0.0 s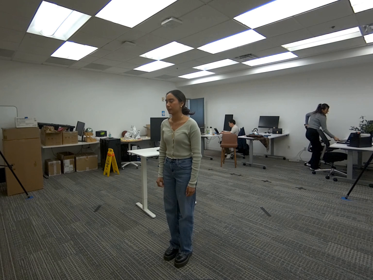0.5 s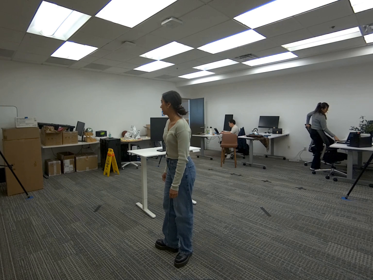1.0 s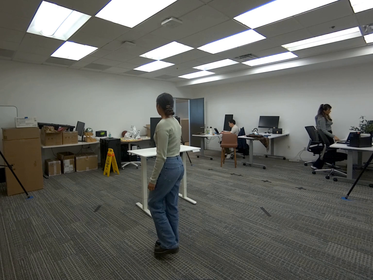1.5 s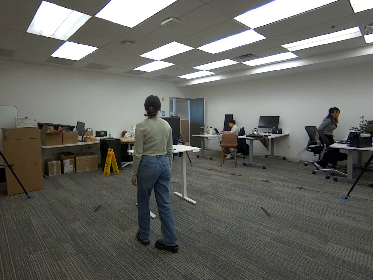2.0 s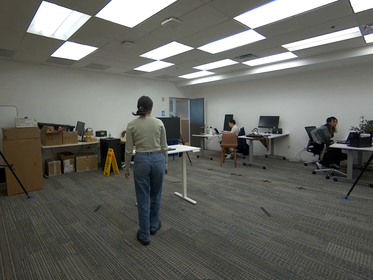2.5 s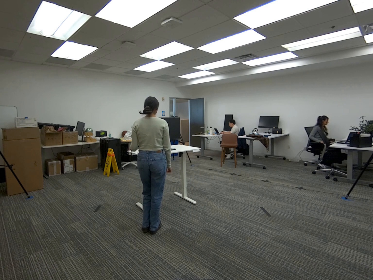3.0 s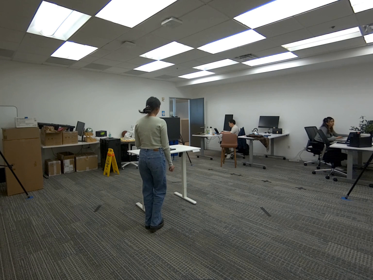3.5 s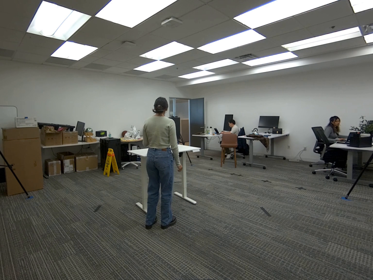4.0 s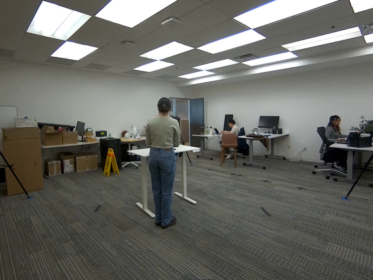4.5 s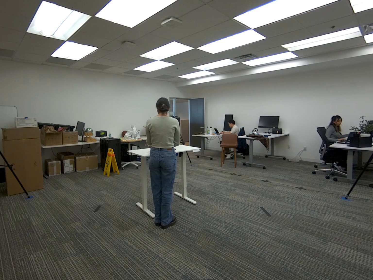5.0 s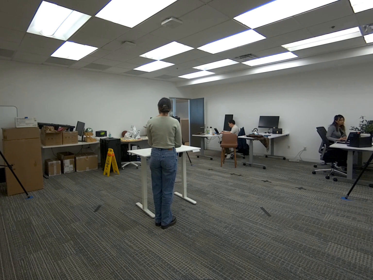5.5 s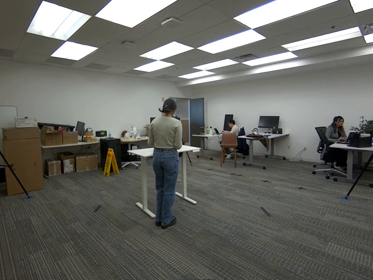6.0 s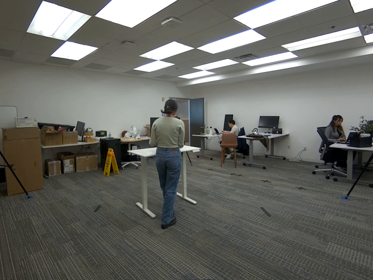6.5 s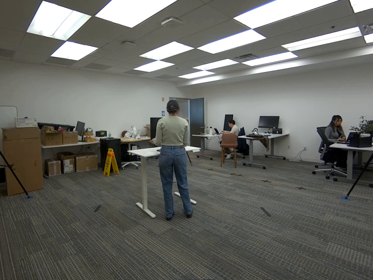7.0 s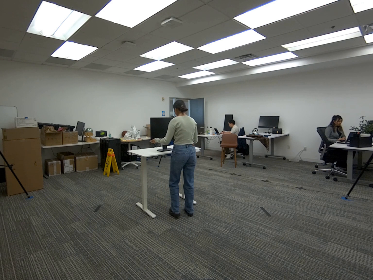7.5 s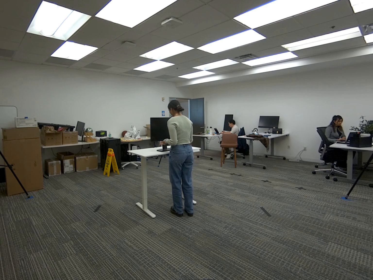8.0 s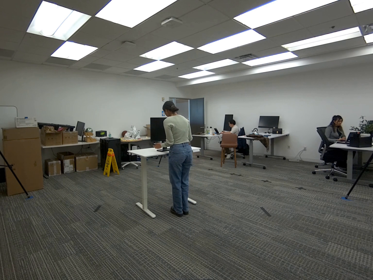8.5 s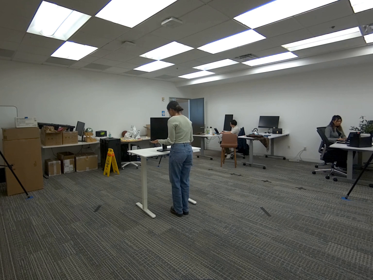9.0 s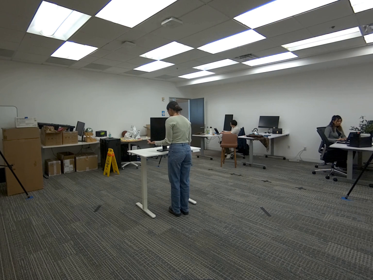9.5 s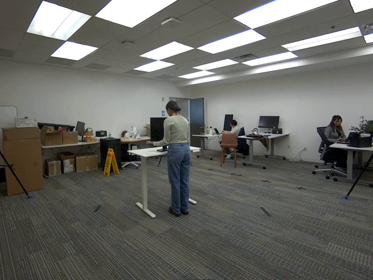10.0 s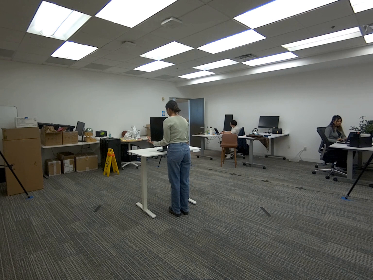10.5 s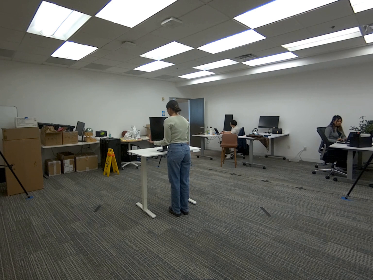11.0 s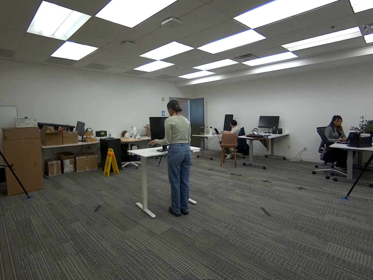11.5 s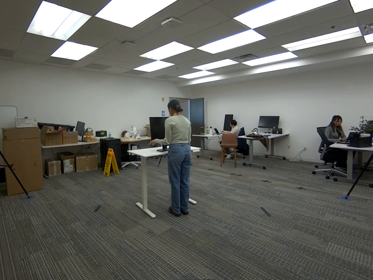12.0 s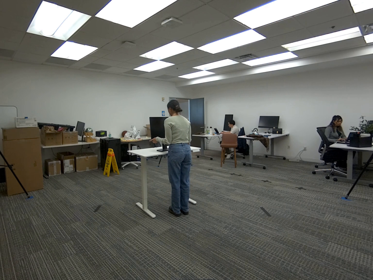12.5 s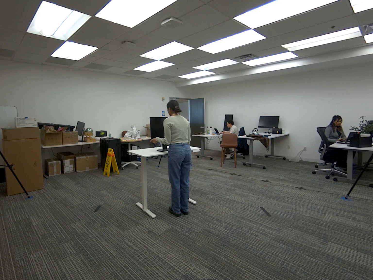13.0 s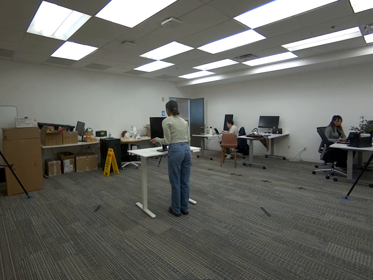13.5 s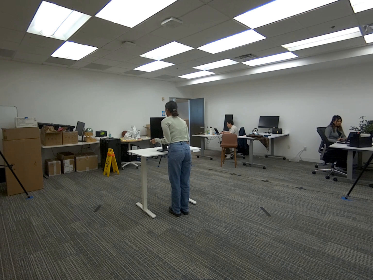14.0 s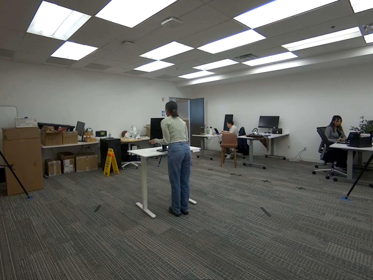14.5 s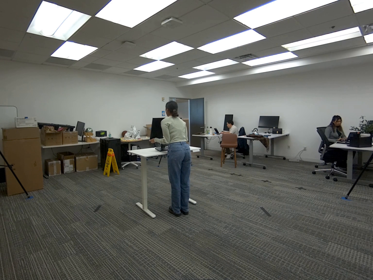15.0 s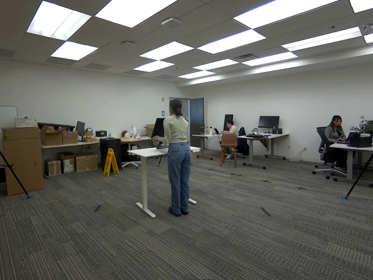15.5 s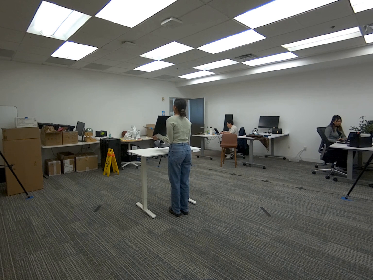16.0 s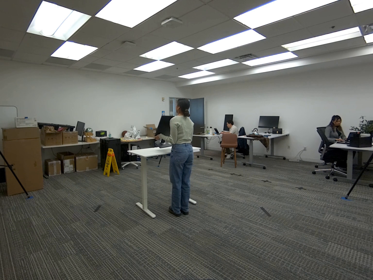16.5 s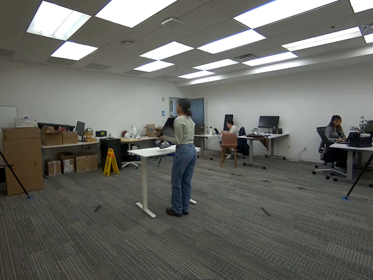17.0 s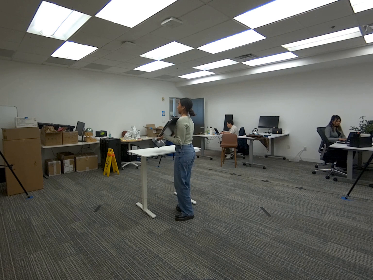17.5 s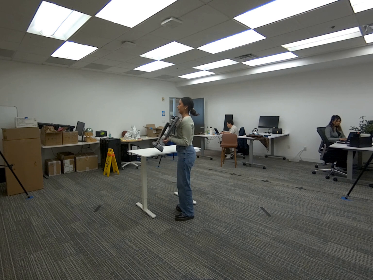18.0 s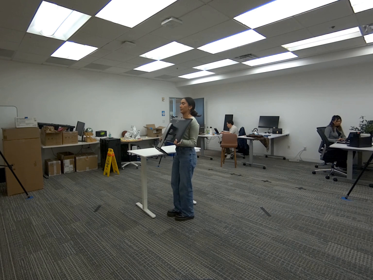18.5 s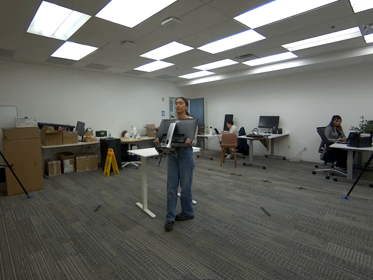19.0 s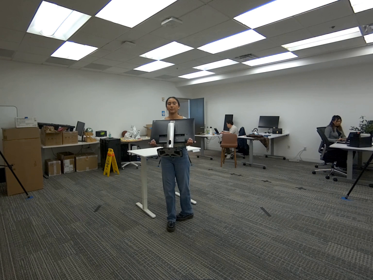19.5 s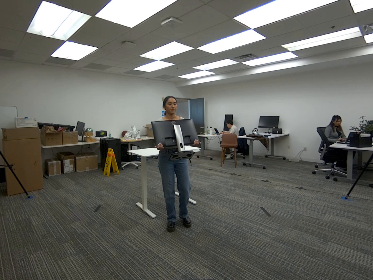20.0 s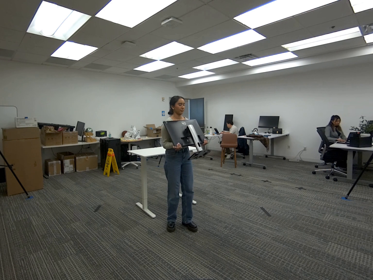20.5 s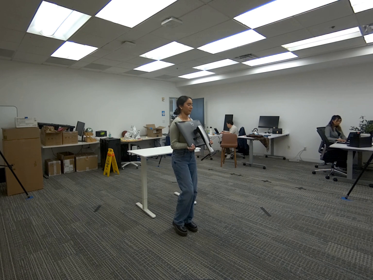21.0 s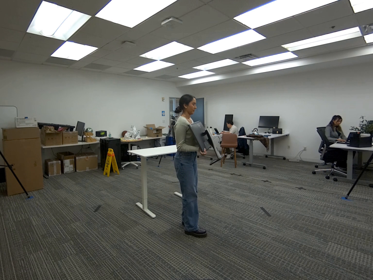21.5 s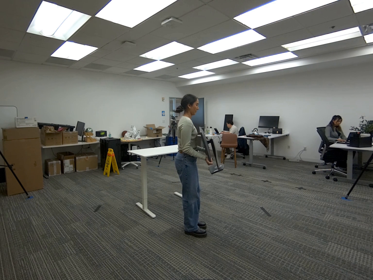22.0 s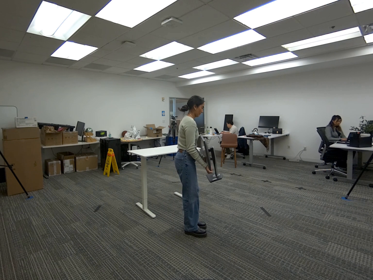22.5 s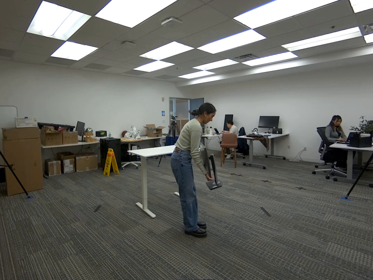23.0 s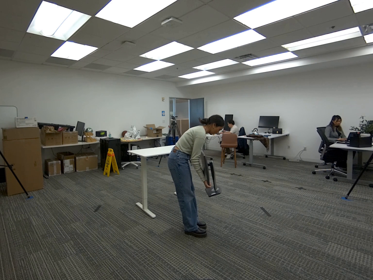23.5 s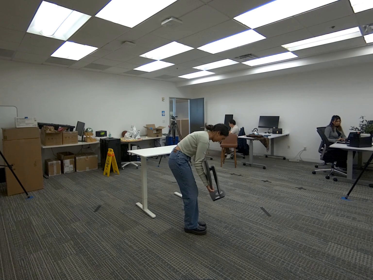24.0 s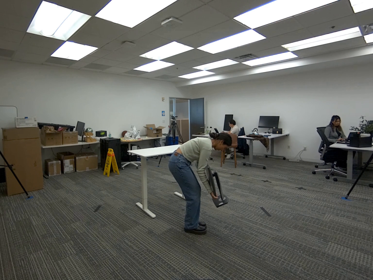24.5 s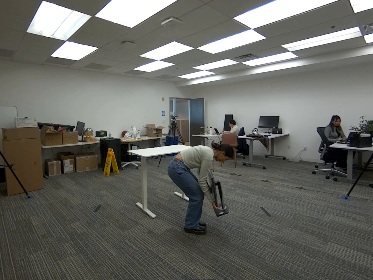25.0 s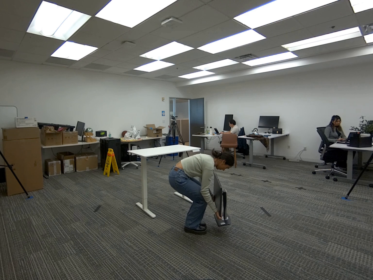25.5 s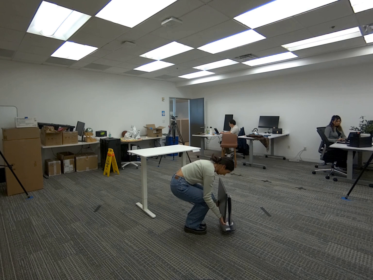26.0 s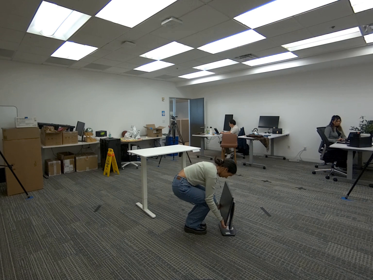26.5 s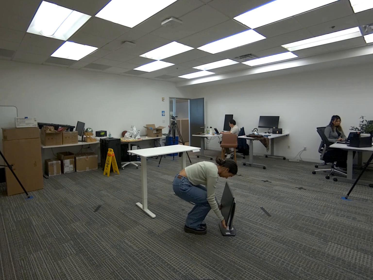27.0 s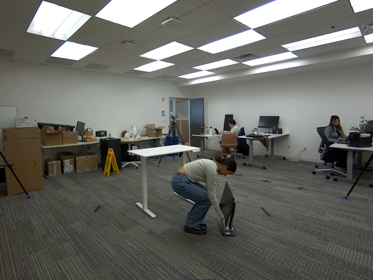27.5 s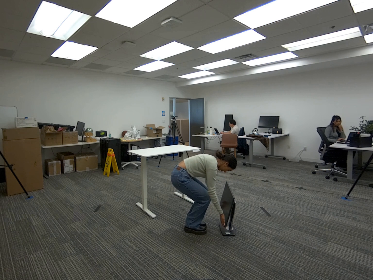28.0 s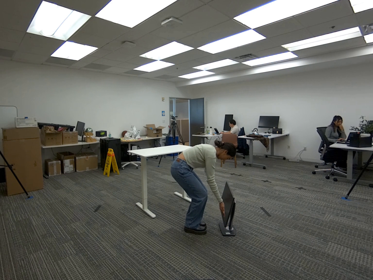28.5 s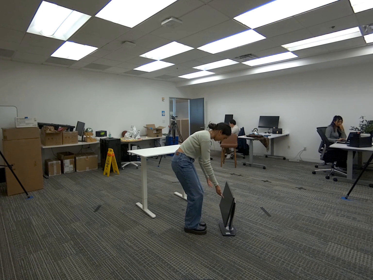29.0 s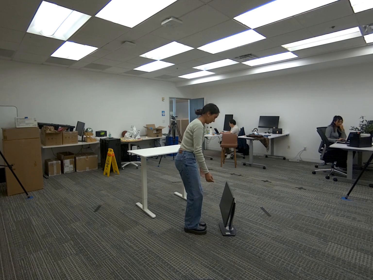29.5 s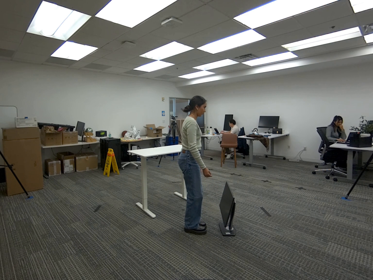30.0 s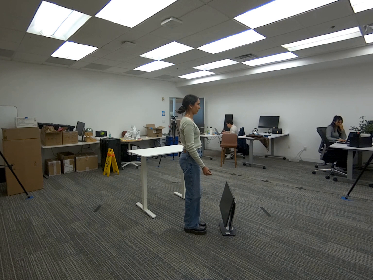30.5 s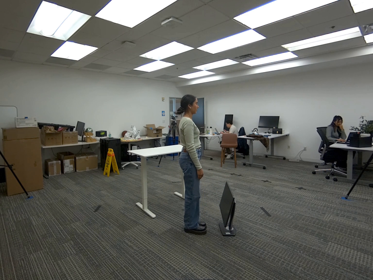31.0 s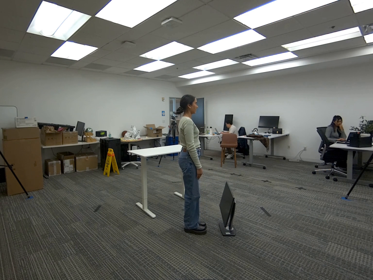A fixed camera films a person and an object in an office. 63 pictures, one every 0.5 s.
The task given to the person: Walk over to the monitor on the white desk and pick up from the edges of the screen using both hands. Place the monitor on the ground.
